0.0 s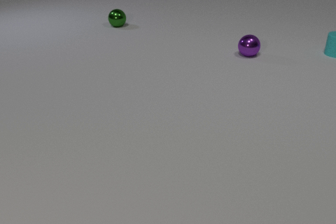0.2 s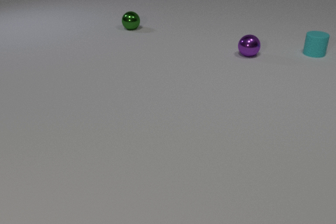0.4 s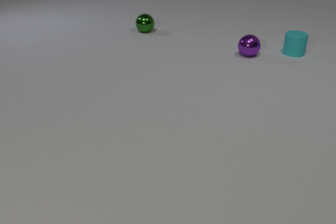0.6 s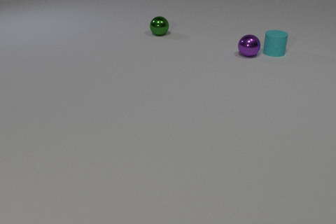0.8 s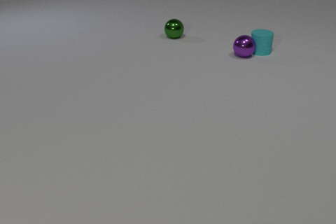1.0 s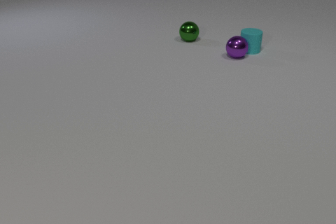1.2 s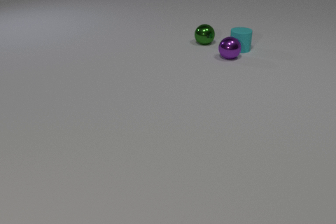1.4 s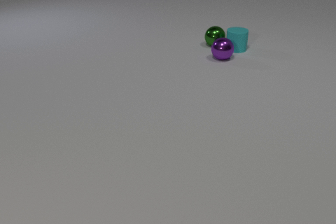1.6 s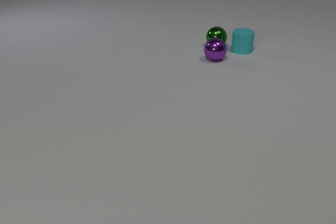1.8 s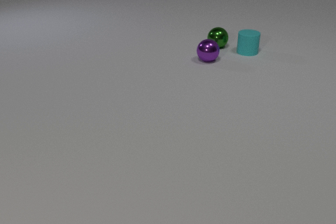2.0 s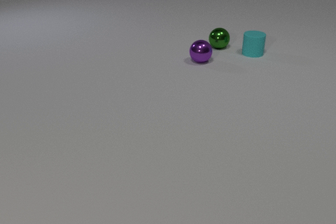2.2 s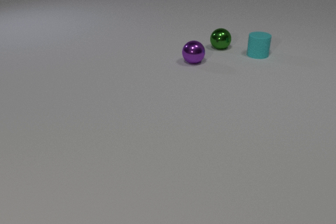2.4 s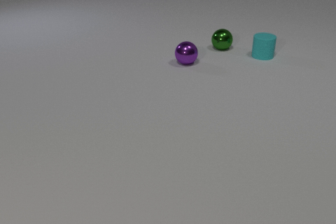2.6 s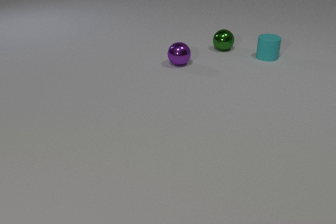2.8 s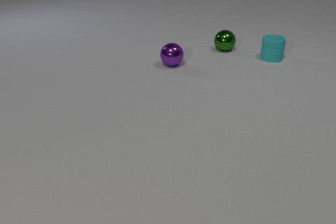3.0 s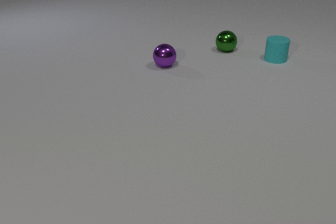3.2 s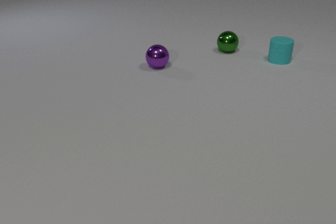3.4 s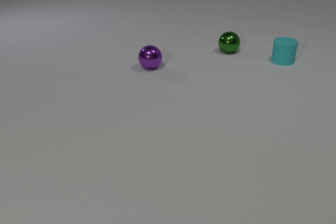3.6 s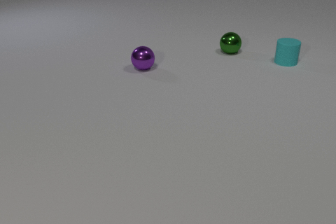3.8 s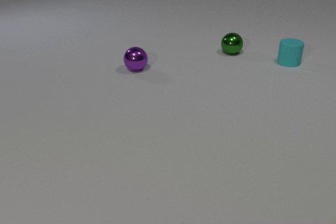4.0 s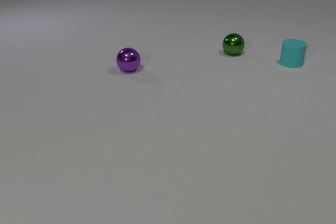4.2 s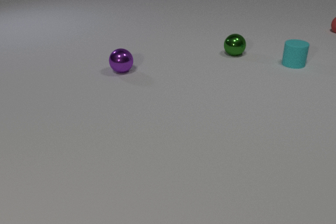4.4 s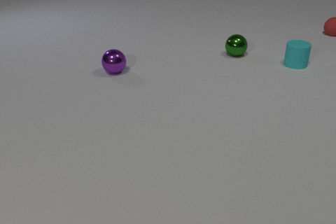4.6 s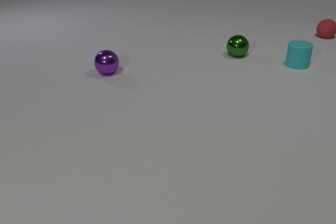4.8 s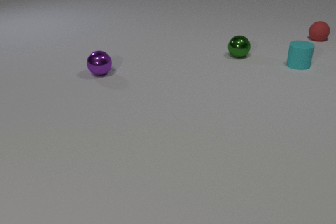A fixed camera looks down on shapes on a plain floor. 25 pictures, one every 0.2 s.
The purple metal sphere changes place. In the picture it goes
to the left.
0.0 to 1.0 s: The cyan rubber cylinder slides to the left. The purple metal sphere rolls to the left and toward the camera. The green metal sphere rolls to the right and toward the camera. The cyan rubber cylinder and the purple metal sphere collide.
1.0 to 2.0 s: The cyan rubber cylinder slides toward the camera. The purple metal sphere rolls to the left and toward the camera. The green metal sphere rolls to the right and toward the camera. The cyan rubber cylinder and the green metal sphere collide.
2.0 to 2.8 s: The cyan rubber cylinder slides to the right and toward the camera. The purple metal sphere rolls to the left. The green metal sphere rolls toward the camera and to the right.
2.8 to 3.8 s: The cyan rubber cylinder slides to the right and toward the camera. The purple metal sphere rolls to the left. The green metal sphere rolls toward the camera and to the right.
3.8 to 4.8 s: The cyan rubber cylinder slides to the right. The purple metal sphere rolls to the left. The green metal sphere rolls toward the camera and to the right. The red rubber sphere comes in at the right edge, rolls toward the camera and to the left.
What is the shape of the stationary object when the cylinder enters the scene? sphere.
What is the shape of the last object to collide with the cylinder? sphere.
Are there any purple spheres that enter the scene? no.
